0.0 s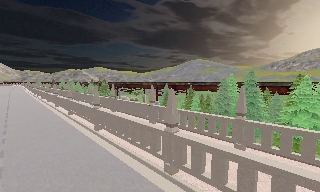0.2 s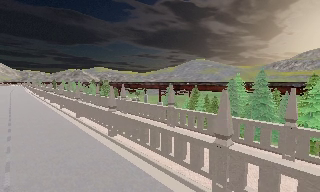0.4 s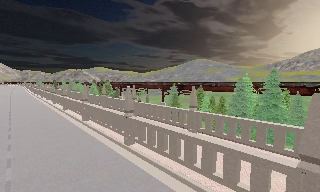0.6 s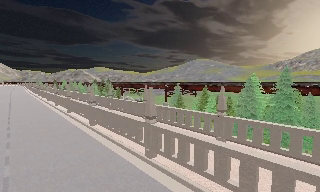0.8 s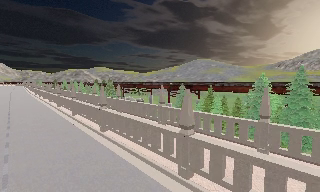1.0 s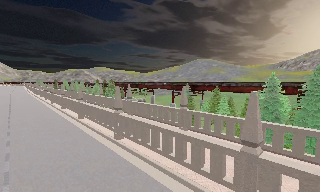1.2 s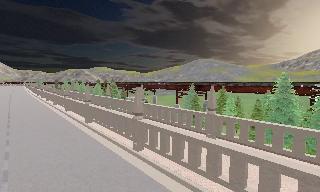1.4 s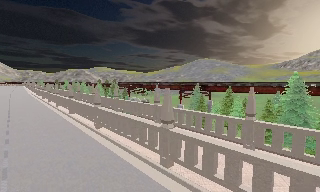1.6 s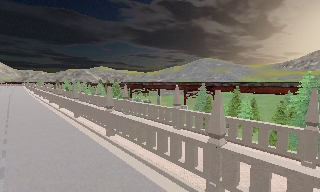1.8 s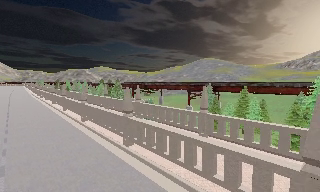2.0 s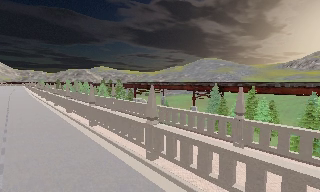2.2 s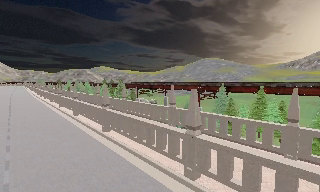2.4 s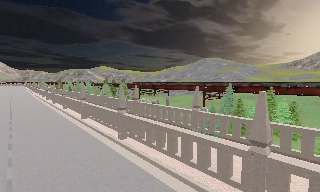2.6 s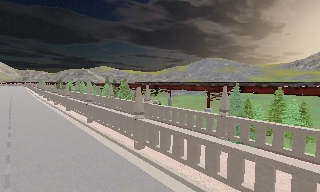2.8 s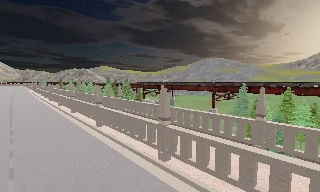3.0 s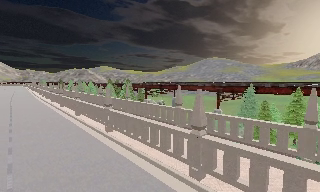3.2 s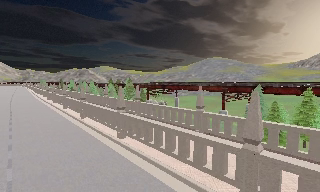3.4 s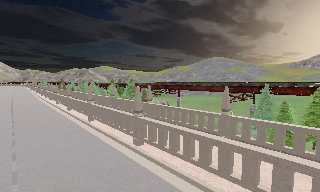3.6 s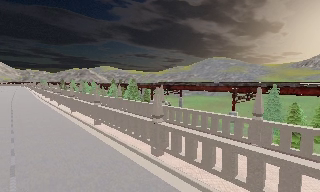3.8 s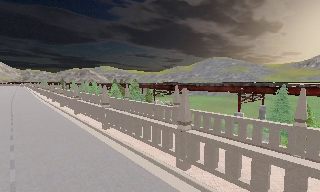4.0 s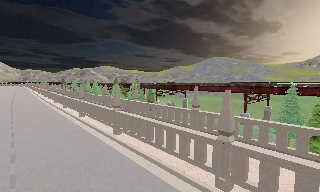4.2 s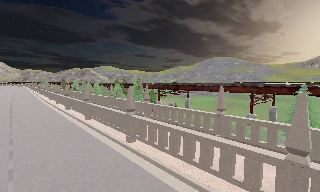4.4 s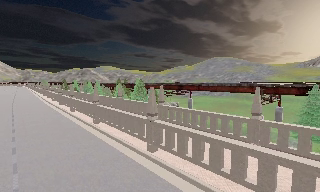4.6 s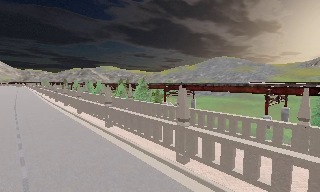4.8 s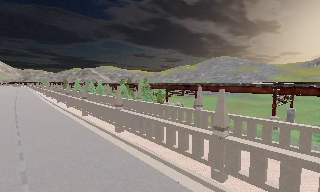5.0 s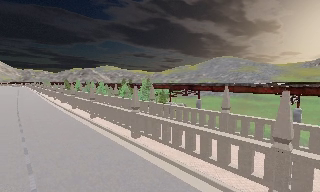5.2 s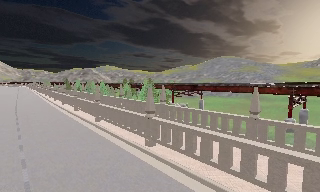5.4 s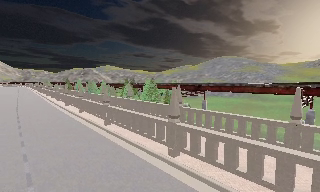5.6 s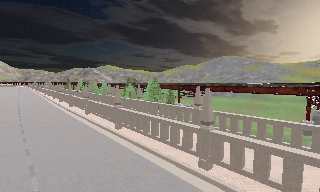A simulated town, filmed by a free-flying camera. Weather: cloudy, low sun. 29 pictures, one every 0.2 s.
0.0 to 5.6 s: The camera travels forward and to its left, about 45 m, so what stands in front looms larger.
The film runs forward here.
